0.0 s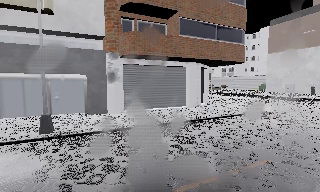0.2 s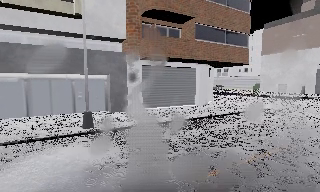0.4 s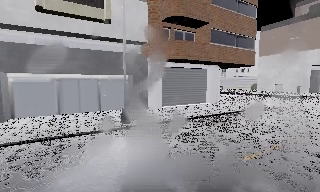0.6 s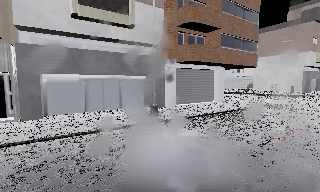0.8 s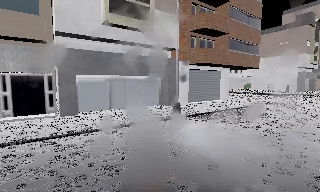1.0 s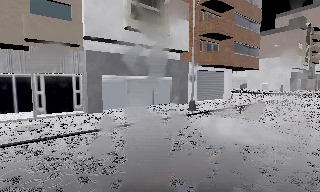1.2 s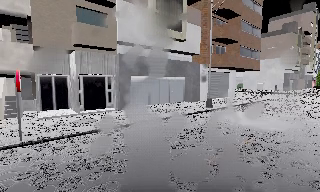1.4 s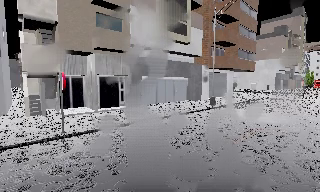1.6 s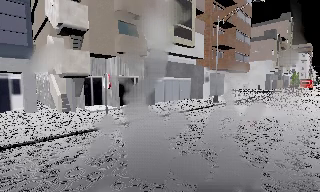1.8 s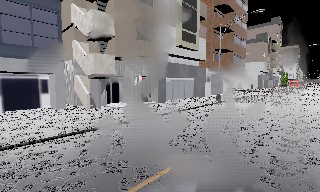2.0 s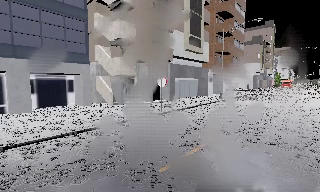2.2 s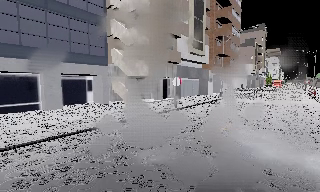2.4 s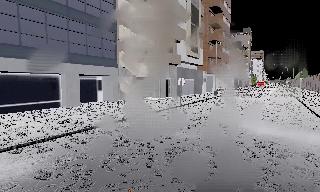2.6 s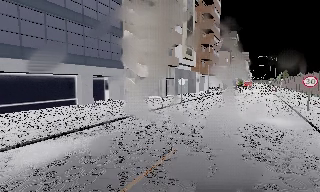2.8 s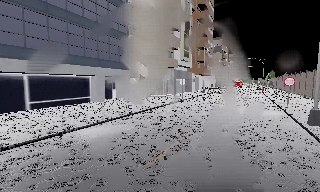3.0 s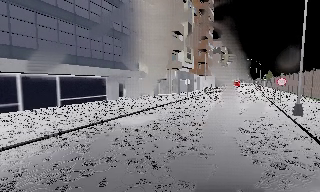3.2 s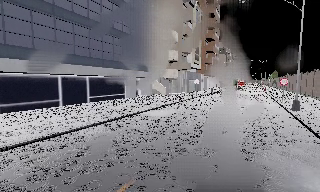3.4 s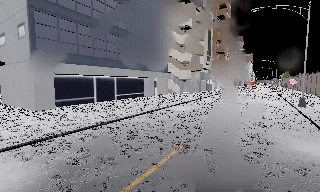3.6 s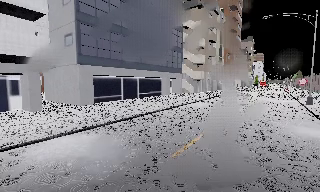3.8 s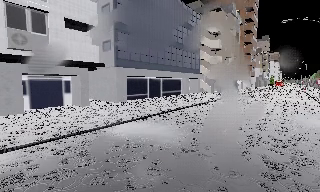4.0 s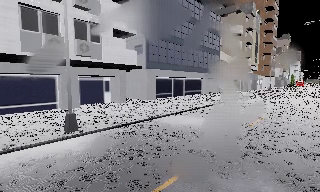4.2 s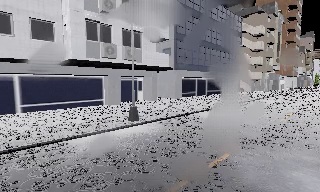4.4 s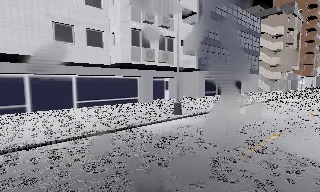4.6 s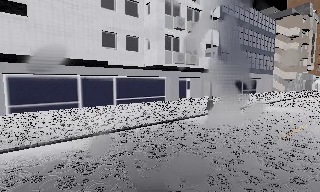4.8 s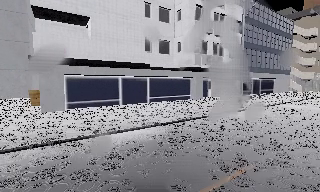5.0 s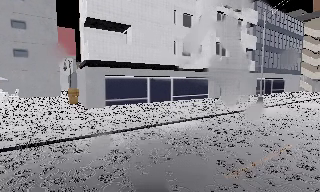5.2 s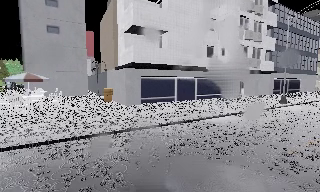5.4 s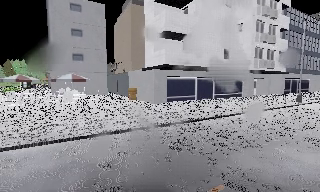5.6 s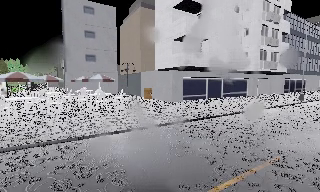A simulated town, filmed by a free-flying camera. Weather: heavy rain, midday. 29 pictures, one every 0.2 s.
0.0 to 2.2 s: The camera pans to its right, which is clockwise from overhead, by about 25 degrees. It travels to its left and backward, about 20 m, so close, fixed things drift to the right.
2.2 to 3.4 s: The camera travels backward and to its left, about 13 m, so what stands in front gets smaller.
3.4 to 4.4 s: The scene slides to the right, as the camera pans about 20 degrees to its left. It travels backward and to its left, about 11 m, so what stands in front gets smaller.
4.4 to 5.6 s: The camera travels to its left and backward, about 14 m, so close, fixed things drift to the right.
The film runs backward here.
